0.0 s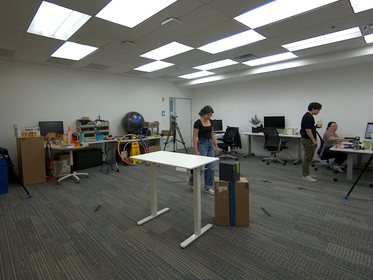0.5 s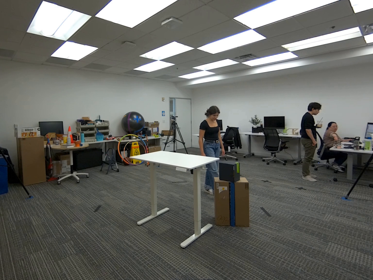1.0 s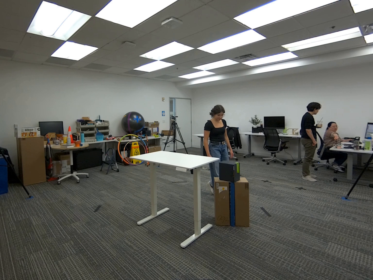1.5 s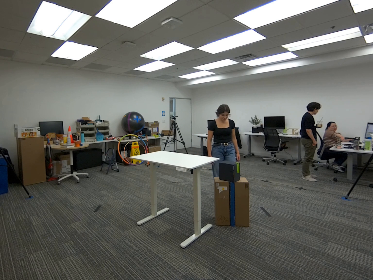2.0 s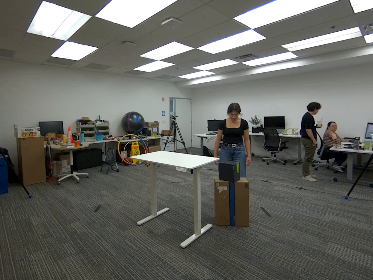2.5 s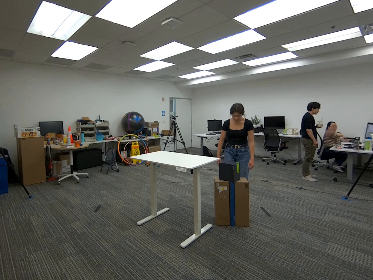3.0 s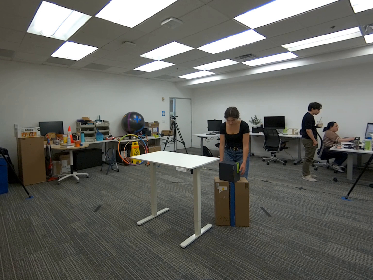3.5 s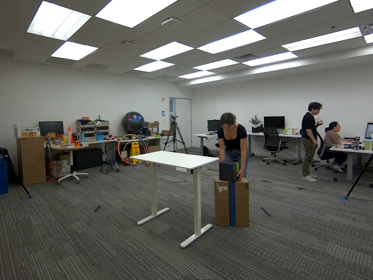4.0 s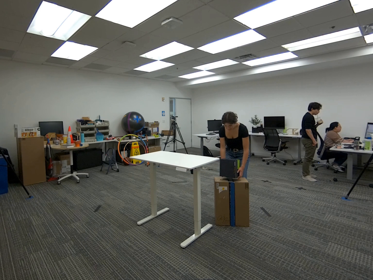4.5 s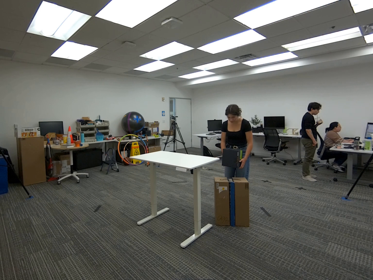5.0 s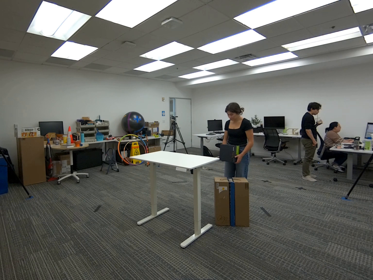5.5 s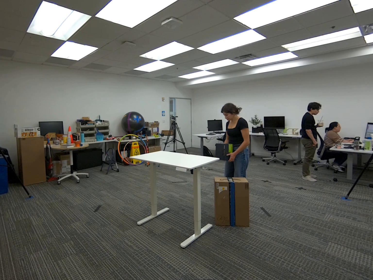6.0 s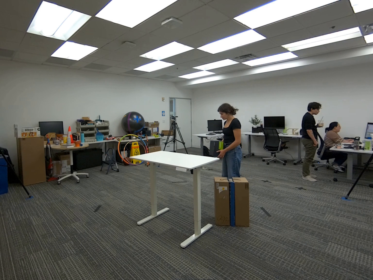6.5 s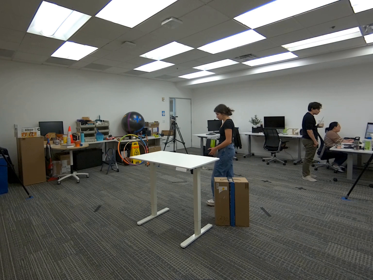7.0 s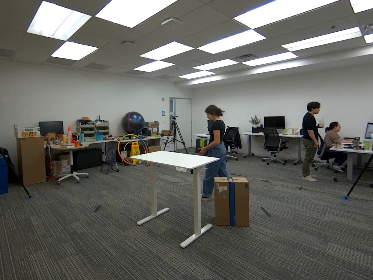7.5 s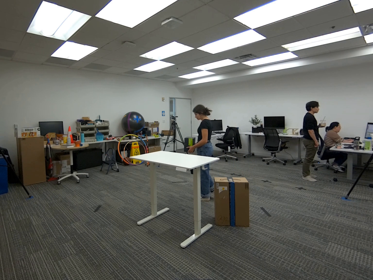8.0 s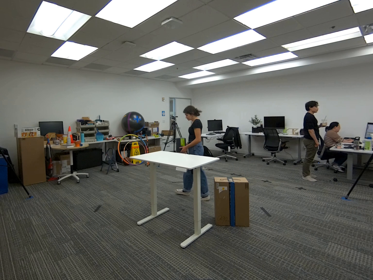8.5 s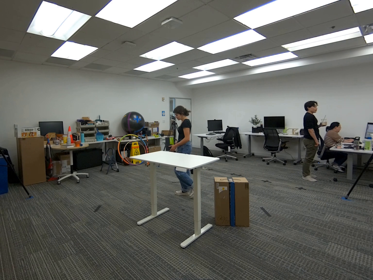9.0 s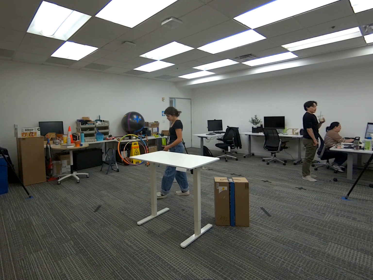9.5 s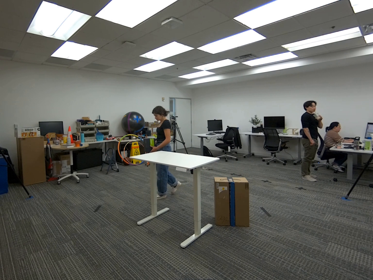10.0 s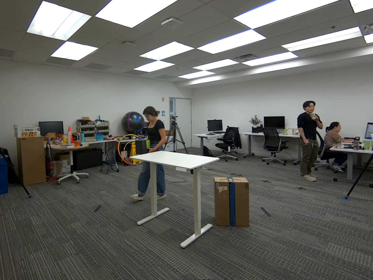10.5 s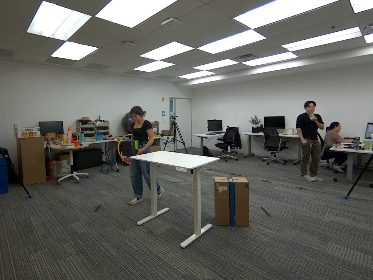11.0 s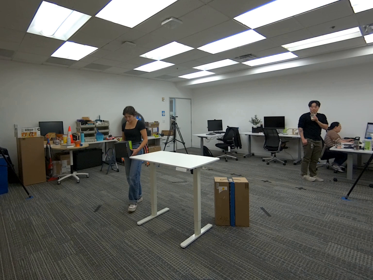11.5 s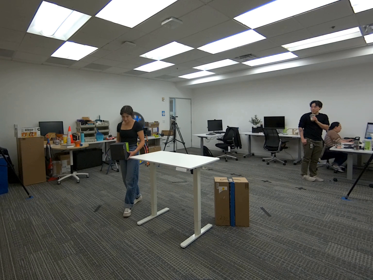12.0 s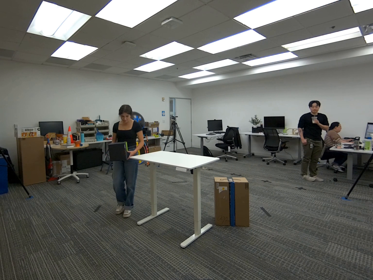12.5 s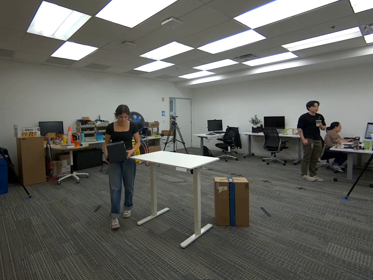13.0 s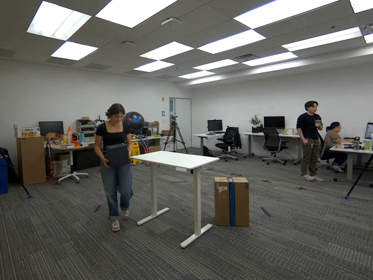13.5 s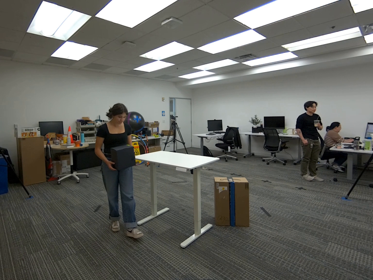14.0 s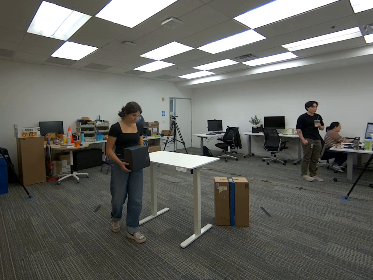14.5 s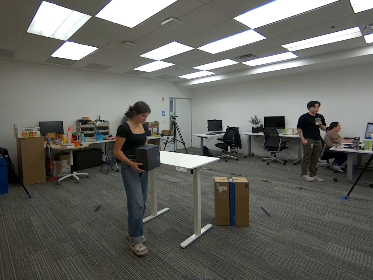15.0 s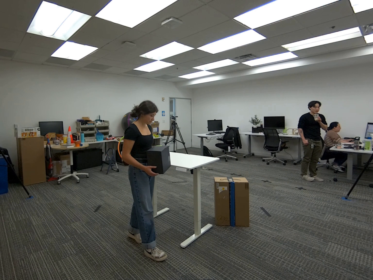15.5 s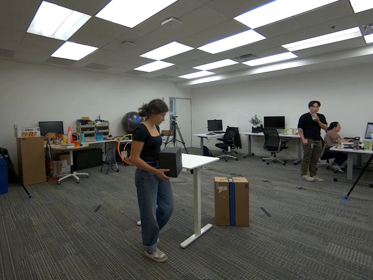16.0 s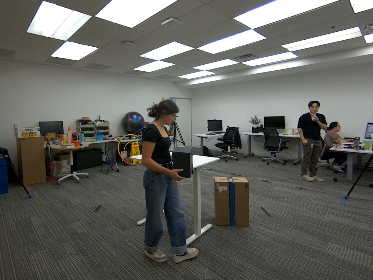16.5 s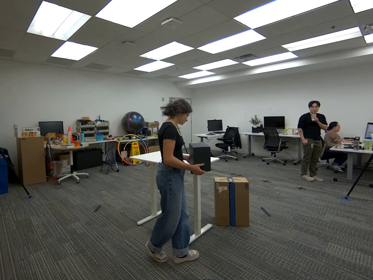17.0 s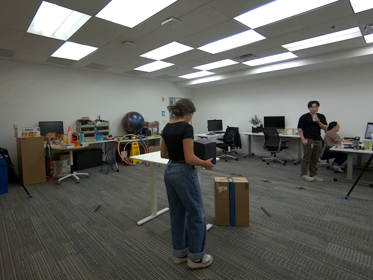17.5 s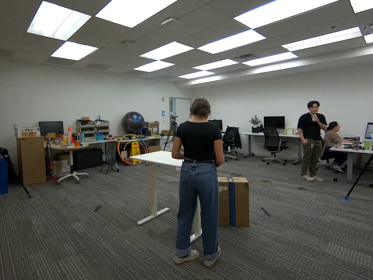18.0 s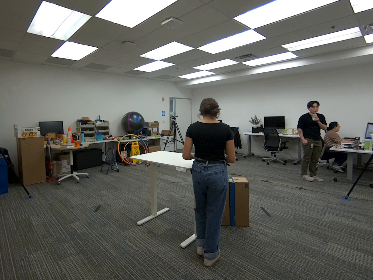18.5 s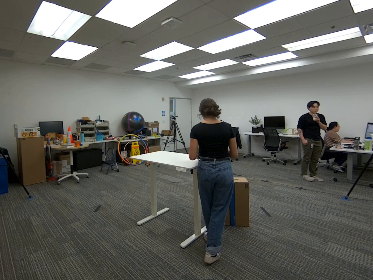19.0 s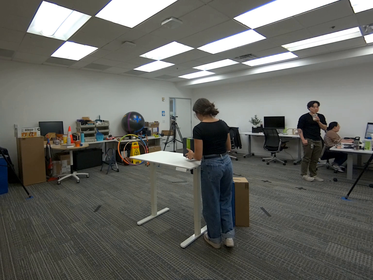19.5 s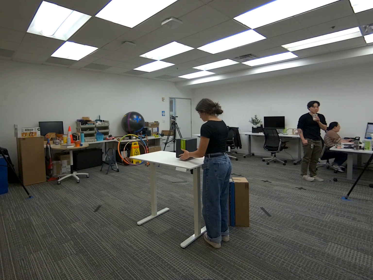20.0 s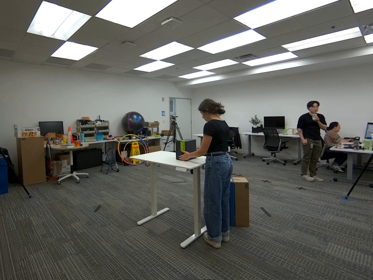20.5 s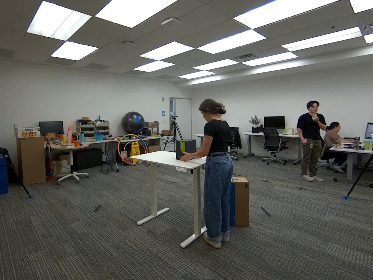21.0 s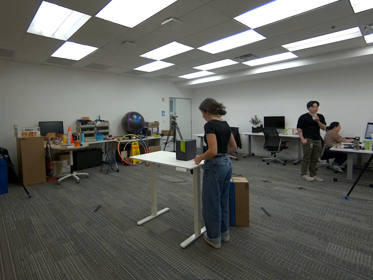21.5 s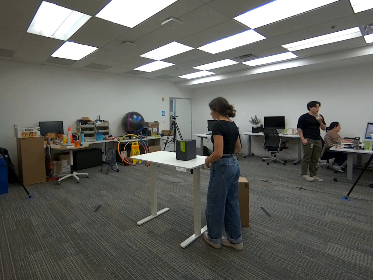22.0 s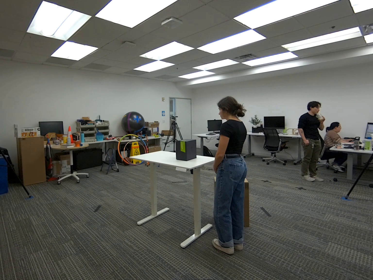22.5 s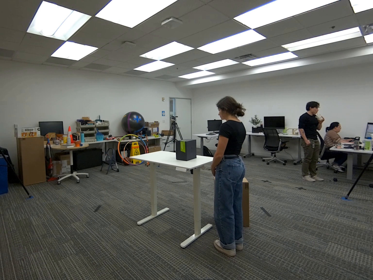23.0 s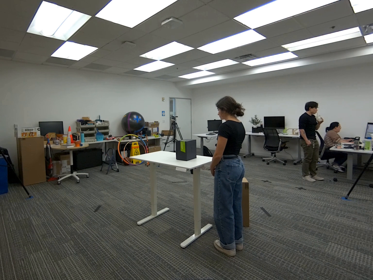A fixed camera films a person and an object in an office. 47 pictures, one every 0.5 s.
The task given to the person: Walk to the black square box from the big brown cardboard box, pick up the black square box with both hands, and place the black square box on the white desk.
